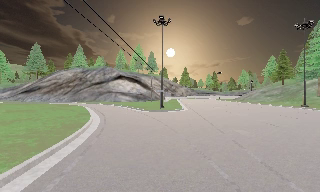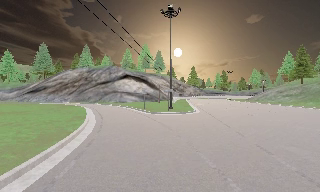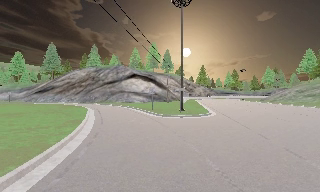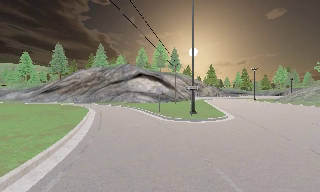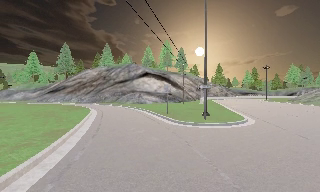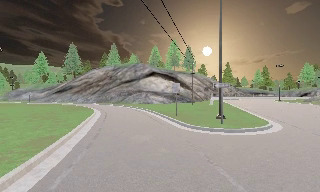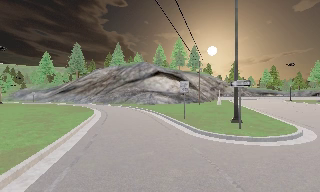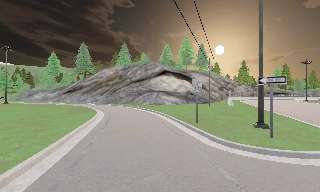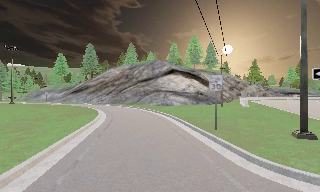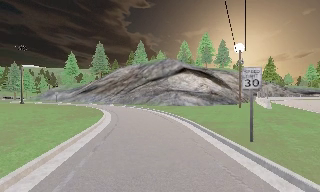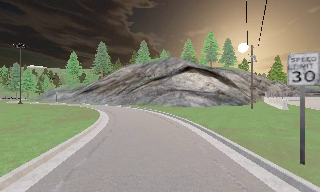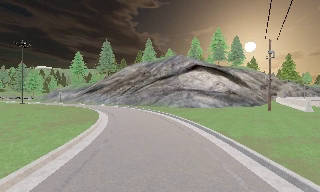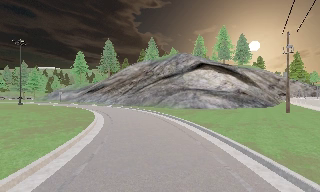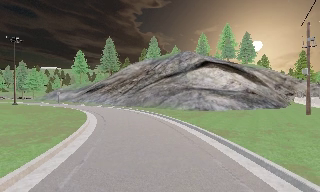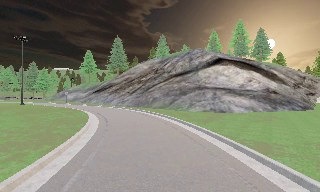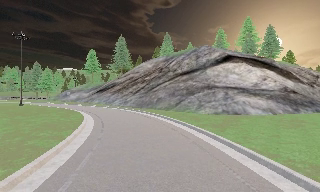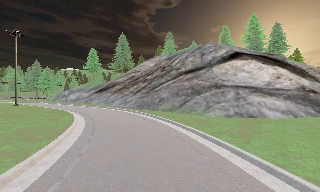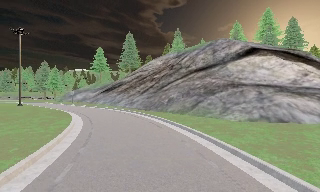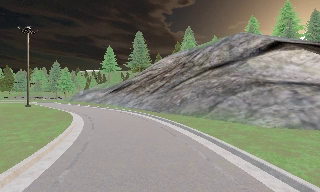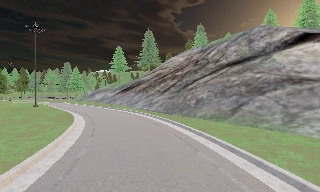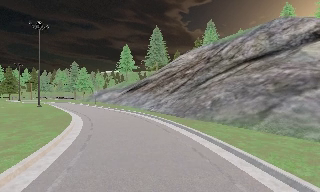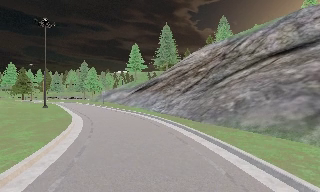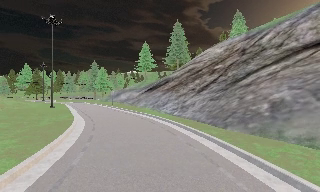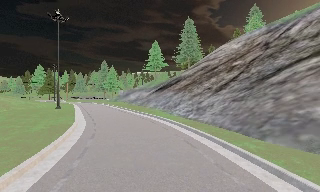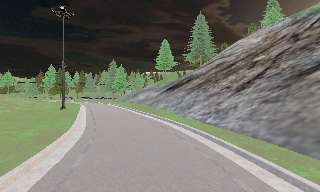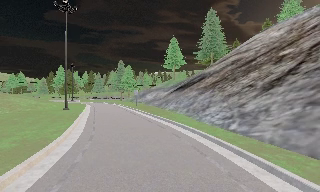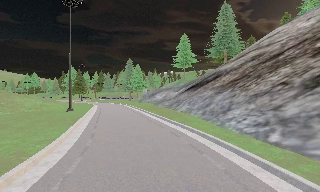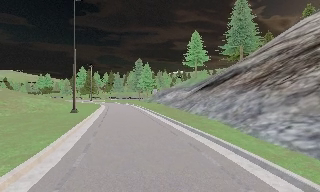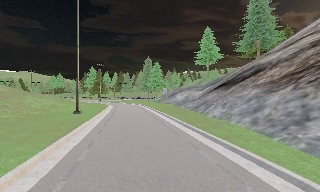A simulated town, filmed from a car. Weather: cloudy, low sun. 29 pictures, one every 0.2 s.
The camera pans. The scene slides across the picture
to the right.
The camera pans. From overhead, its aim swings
counterclockwise.
0.0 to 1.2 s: The camera swings to its left by about 15 degrees, and the scene slides to the right. It travels forward, about 11 m, so what stands in front looms larger. It loses speed.
1.2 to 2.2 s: The camera pans to its left, which is counterclockwise from overhead, by about 10 degrees. It travels forward, about 8 m, so what stands in front looms larger.
2.2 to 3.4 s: The camera travels forward, about 10 m, so what stands in front looms larger.
3.4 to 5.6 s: The scene slides to the right, as the camera pans about 35 degrees to its left. It travels forward, about 19 m.
The film runs forward here.
